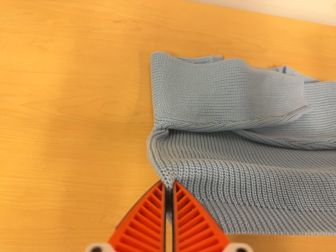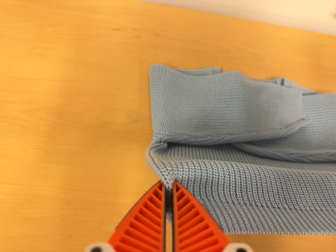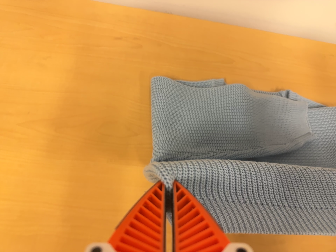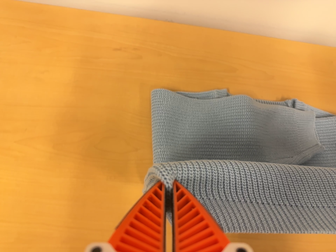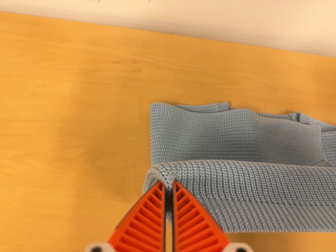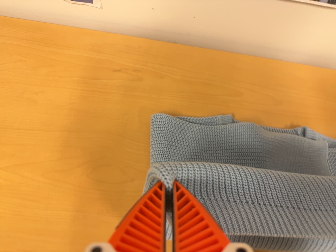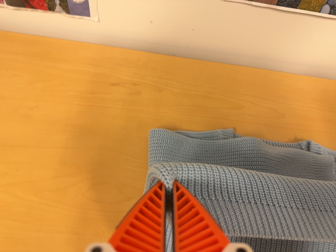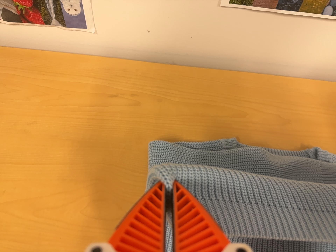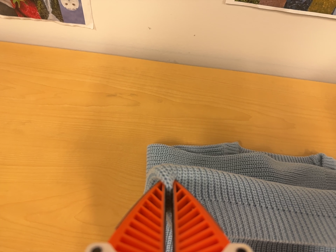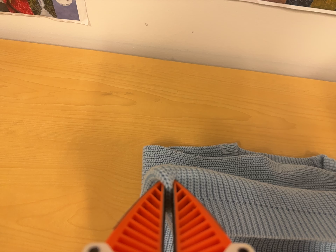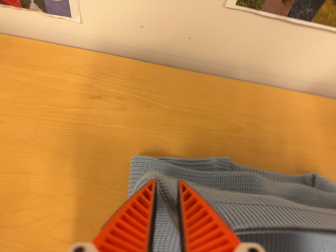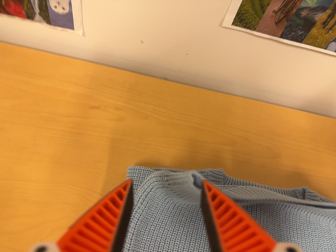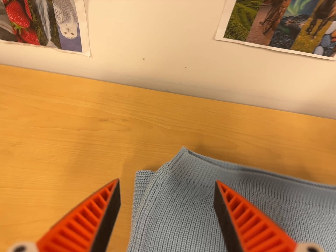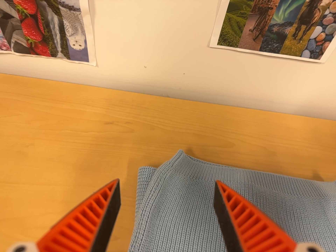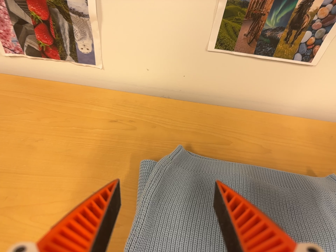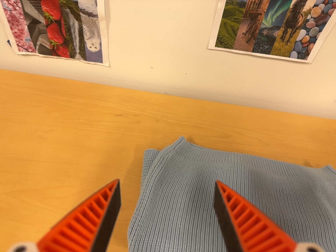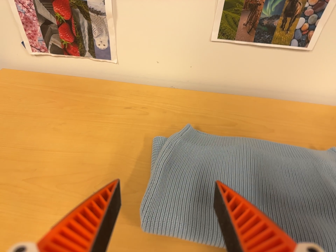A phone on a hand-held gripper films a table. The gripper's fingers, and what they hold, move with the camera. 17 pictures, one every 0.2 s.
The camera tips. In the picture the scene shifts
downward.
0.0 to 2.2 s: The camera travels toward the top of its view and forward, about 18 cm, so close, fixed things drift downward.
2.2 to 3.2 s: The camera travels backward and toward the bottom of its view, about 18 cm, so what stands in front gets smaller. Its aim tips toward the top of its view by about 15 degrees.
The film runs forward here.
